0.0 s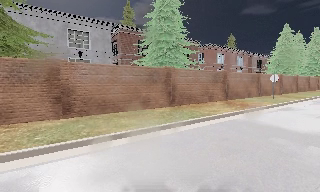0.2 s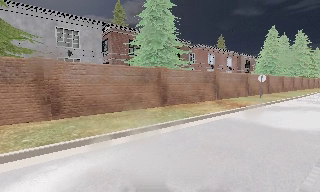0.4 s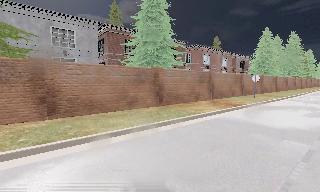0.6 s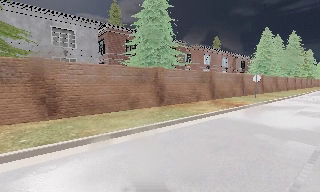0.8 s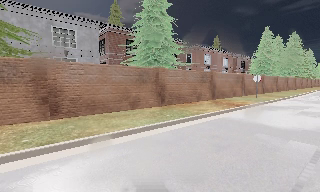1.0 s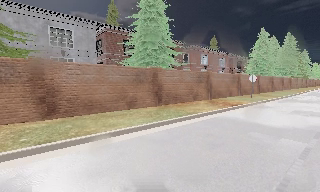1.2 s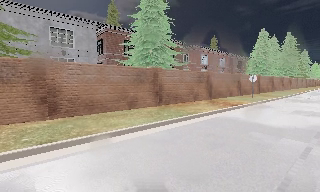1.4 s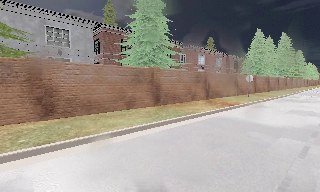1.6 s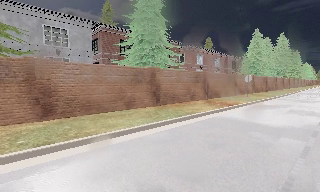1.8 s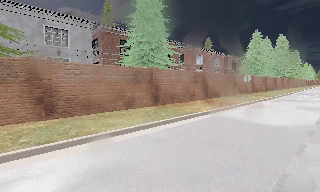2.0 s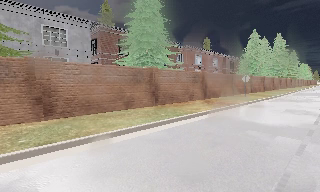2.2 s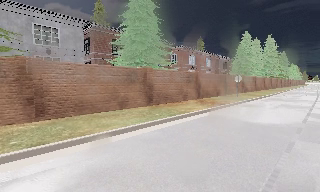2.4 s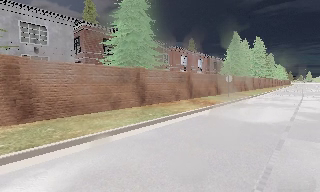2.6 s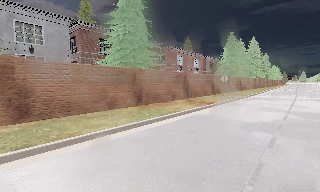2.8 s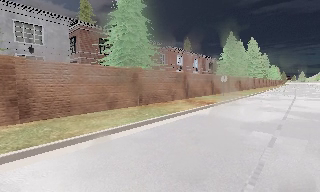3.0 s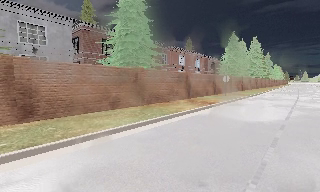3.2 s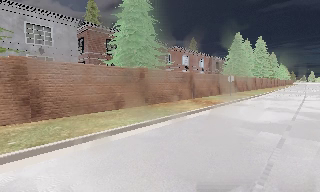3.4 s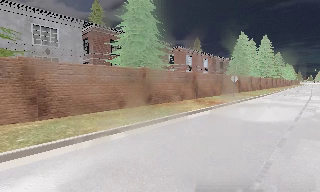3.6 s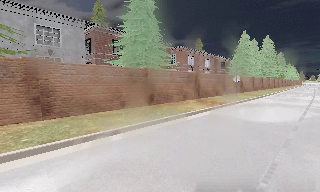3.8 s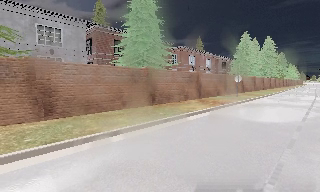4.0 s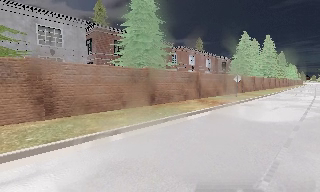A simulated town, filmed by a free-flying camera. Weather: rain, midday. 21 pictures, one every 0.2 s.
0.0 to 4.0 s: The camera swings to its right by about 10 degrees, and the scene slides to the left. It travels backward and to its left, about 1 m, so what stands in front gets smaller.
The film runs forward here.
